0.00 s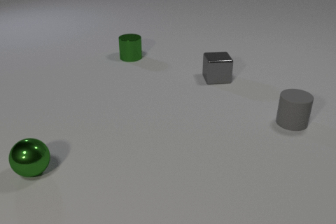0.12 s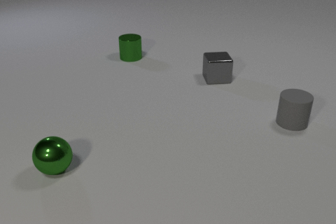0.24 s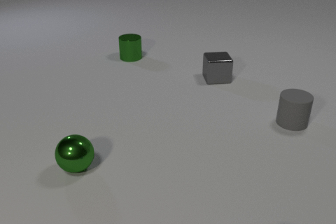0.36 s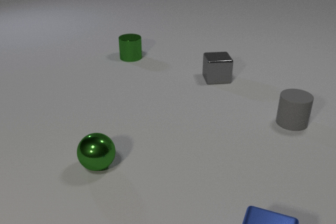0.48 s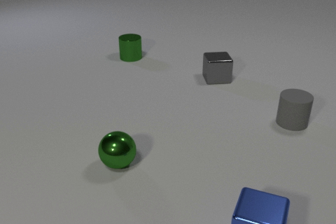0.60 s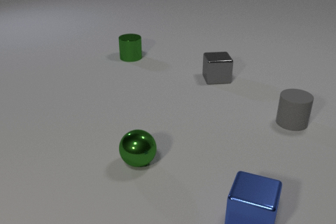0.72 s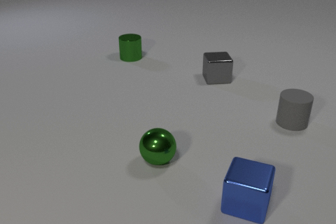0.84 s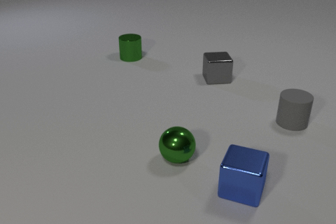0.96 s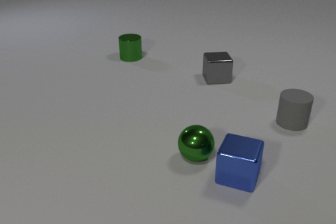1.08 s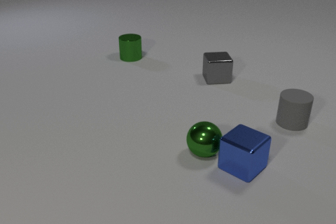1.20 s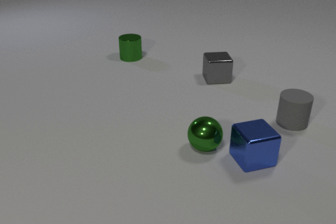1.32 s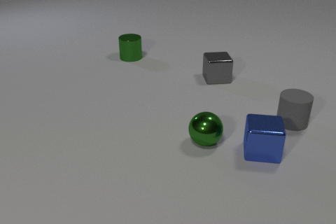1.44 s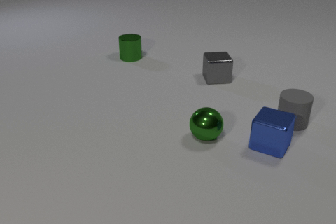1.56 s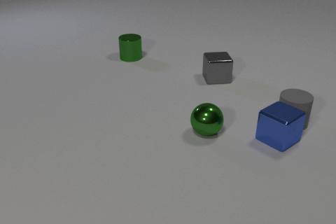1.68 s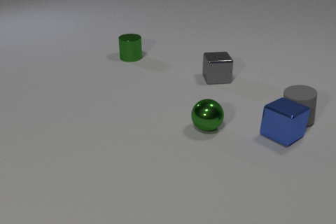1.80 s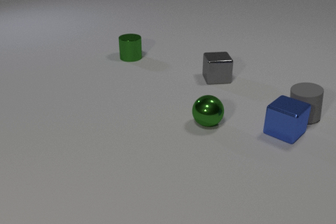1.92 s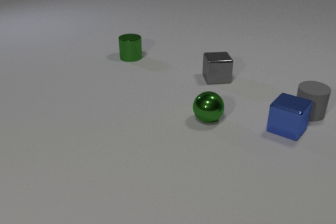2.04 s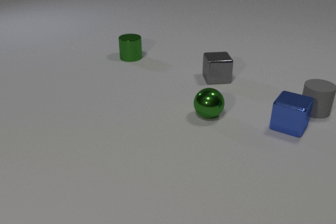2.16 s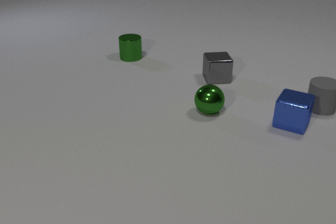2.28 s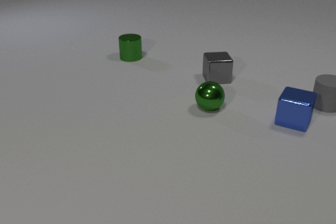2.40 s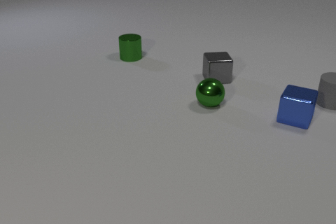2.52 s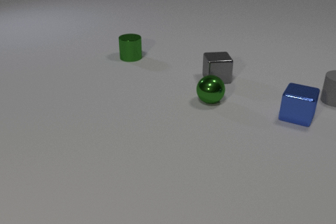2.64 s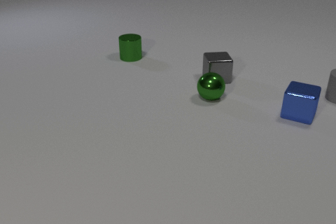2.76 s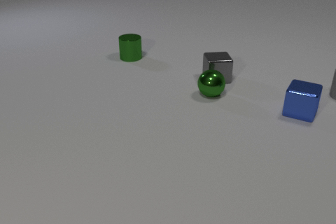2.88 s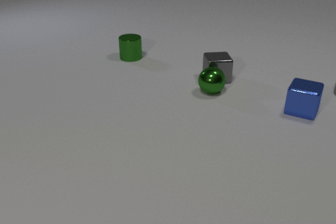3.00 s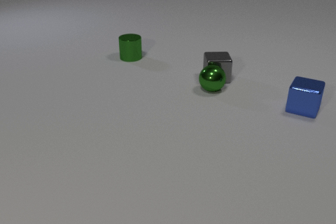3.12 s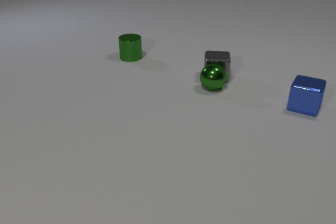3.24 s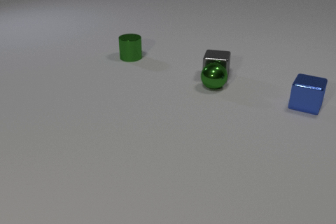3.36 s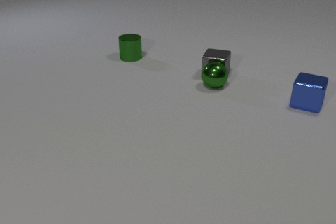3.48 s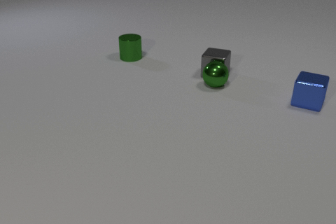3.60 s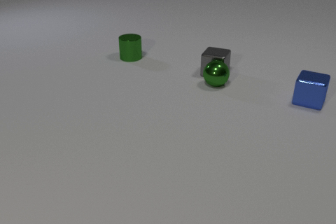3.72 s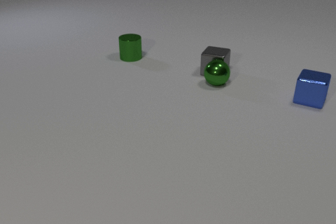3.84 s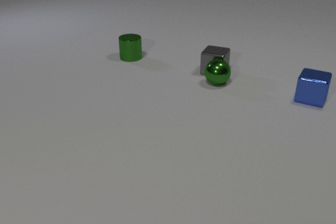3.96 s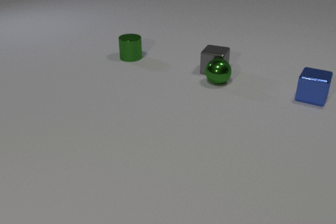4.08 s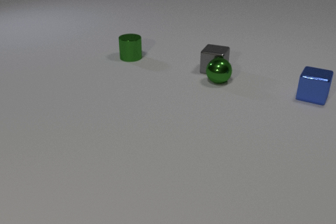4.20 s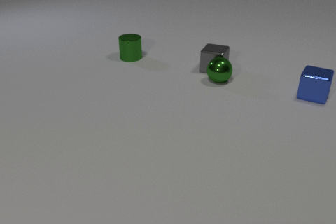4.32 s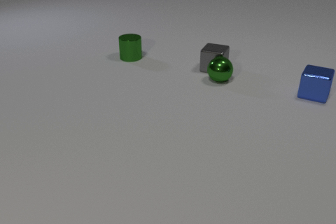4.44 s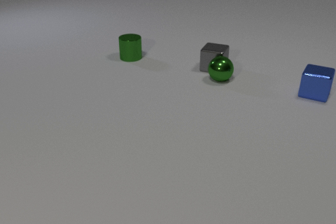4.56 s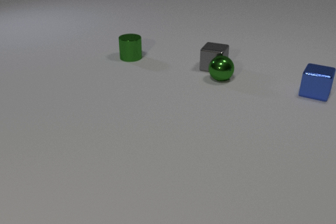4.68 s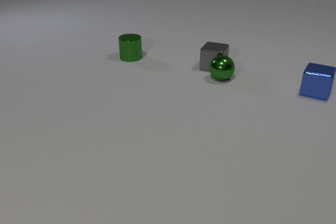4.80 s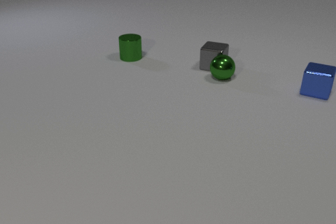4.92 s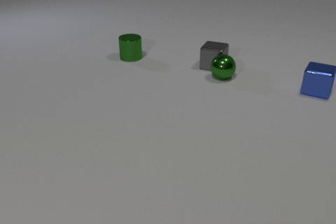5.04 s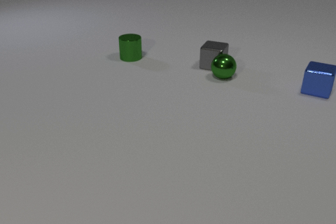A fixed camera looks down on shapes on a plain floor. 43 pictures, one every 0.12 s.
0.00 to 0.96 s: The blue metal cube comes in at the bottom edge, slides away from the camera. The green metal sphere rolls to the right.
0.96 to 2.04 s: The blue metal cube slides away from the camera and to the right, spins clockwise seen from above by about 90 degrees, its near face sliding to the left. The green metal sphere rolls away from the camera. The gray rubber cylinder slides away from the camera and to the right. The blue metal cube and the green metal sphere collide. The blue metal cube and the gray rubber cylinder collide.
2.04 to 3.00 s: The blue metal cube slides away from the camera. The green metal sphere rolls away from the camera. The gray rubber cylinder slides away from the camera and to the right, leaves at the right edge. The green metal sphere and the gray metal cube collide.
3.00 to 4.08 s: The blue metal cube slides away from the camera. The green metal sphere rolls away from the camera. The gray metal cube slides away from the camera, spins clockwise seen from above by about 30 degrees, its near face sliding to the left.
4.08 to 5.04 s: The blue metal cube slides away from the camera. The green metal sphere rolls away from the camera. The gray metal cube slides away from the camera.
How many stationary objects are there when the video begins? 3.
What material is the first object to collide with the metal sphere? metal.
What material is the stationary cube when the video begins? metal.
